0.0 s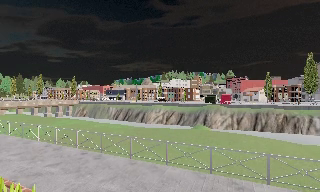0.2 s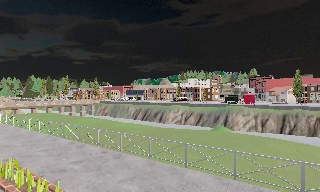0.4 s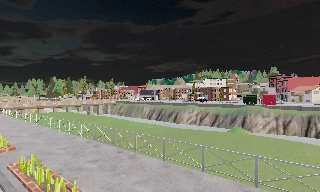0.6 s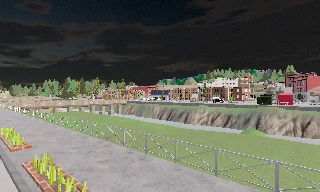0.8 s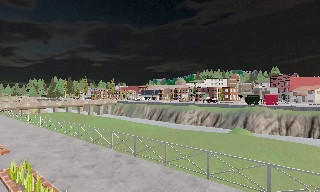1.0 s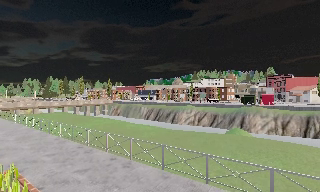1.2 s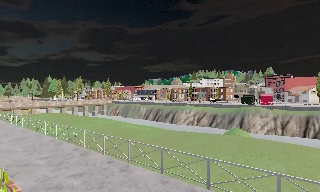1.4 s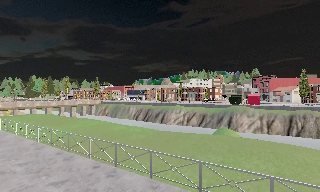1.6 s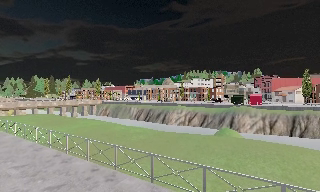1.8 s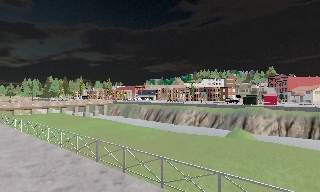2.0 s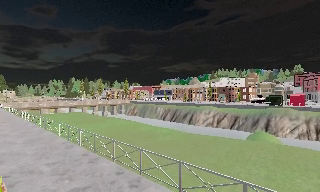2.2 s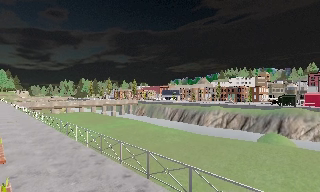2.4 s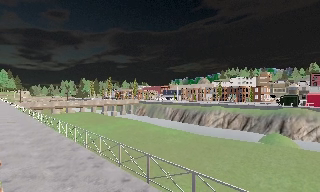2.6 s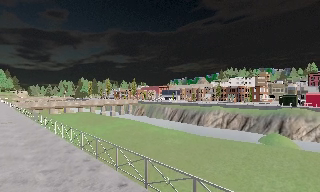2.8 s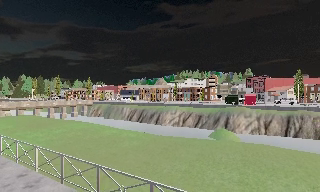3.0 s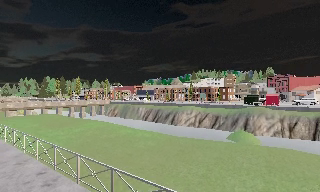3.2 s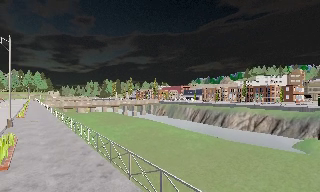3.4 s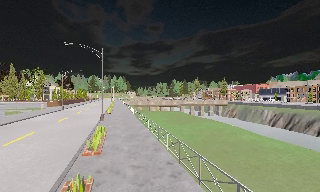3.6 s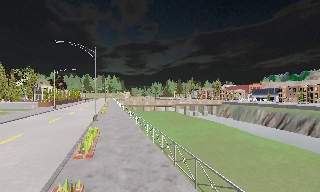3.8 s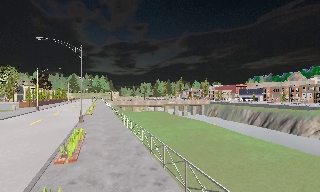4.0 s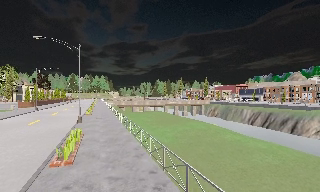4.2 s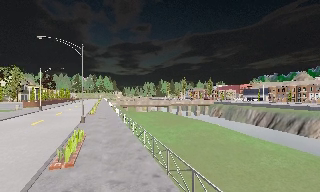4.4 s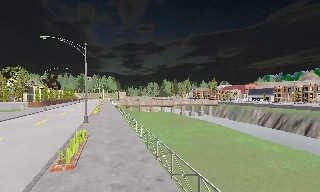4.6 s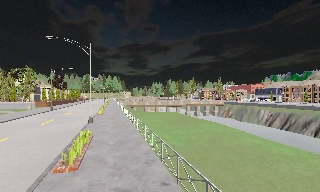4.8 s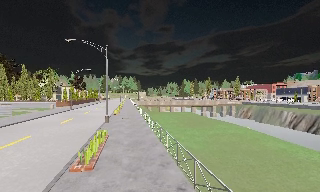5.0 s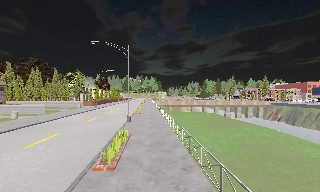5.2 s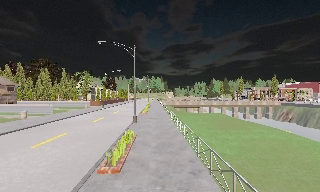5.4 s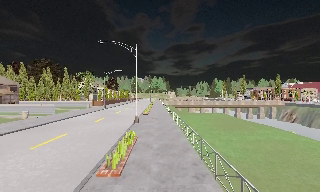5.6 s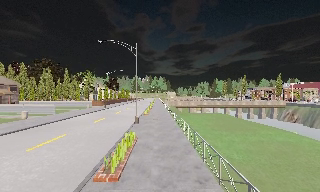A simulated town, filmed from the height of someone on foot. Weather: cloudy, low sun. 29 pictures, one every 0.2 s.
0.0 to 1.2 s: The camera swings to its left by about 10 degrees, and the scene slides to the right. It travels forward, about 1 m, so what stands in front looms larger.
1.2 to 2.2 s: The camera travels forward, about 1.5 m, so what stands in front looms larger.
2.2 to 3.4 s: The camera swings to its left by about 30 degrees, and the scene slides to the right. It travels forward, about 1.5 m.
3.4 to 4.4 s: The camera travels forward, about 1 m, so what stands in front looms larger.
4.4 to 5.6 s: The camera pans to its left, which is counterclockwise from overhead, by about 20 degrees. It travels forward, about 1.5 m, so what stands in front looms larger.
The film runs forward here.
